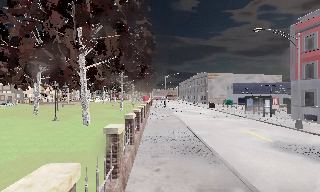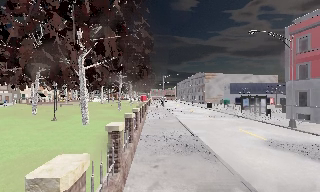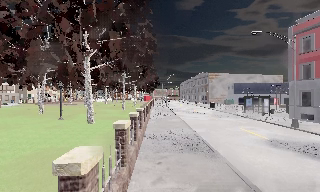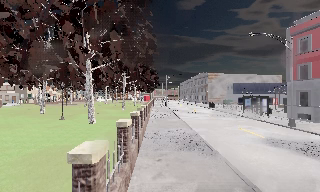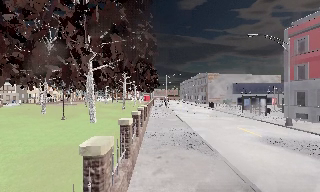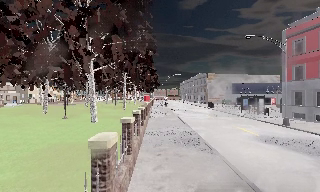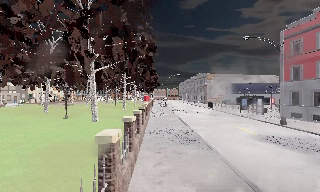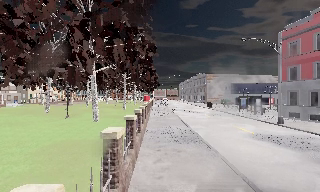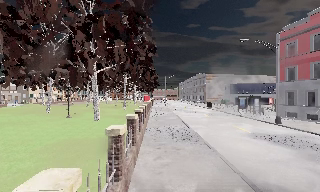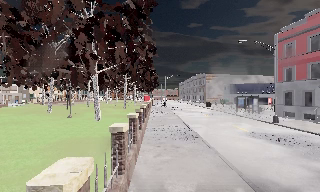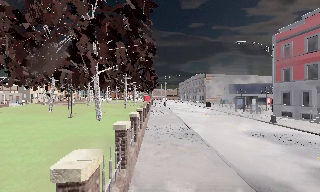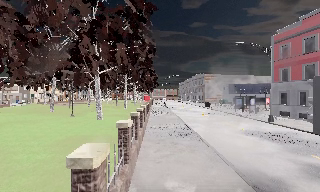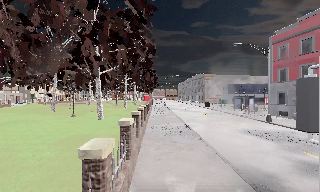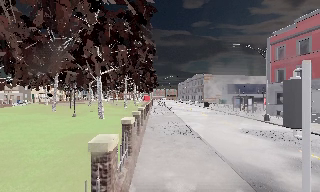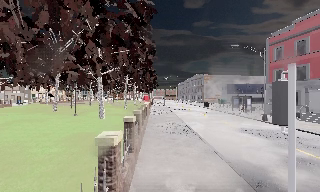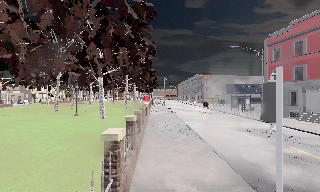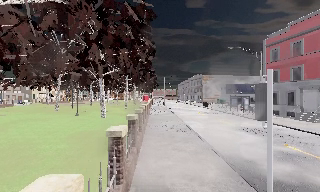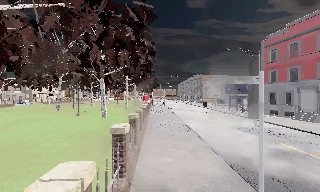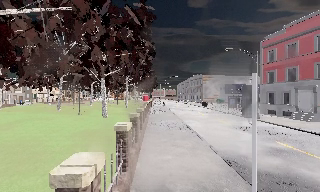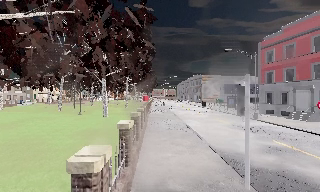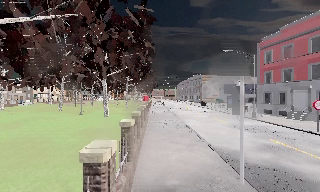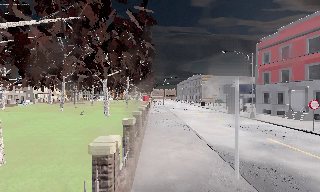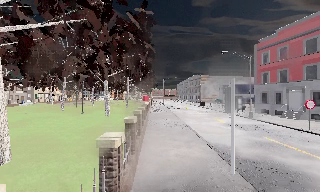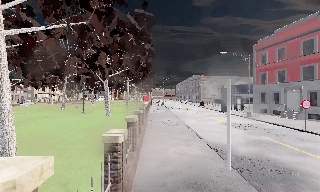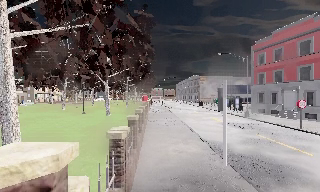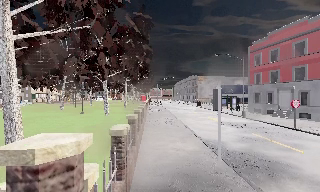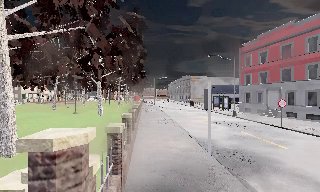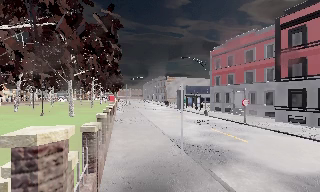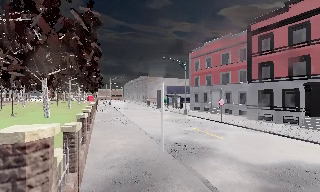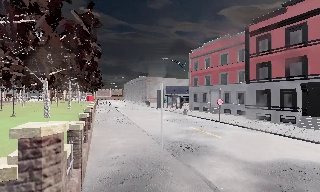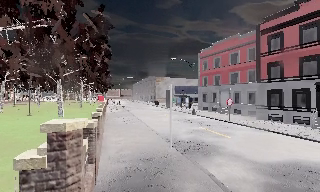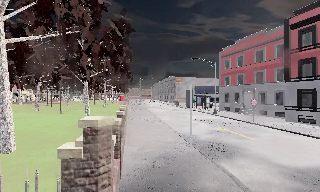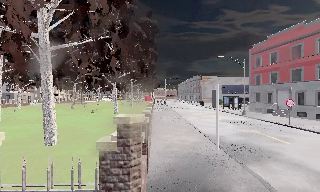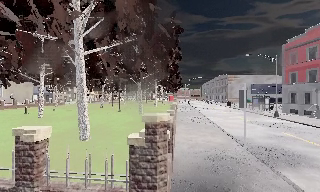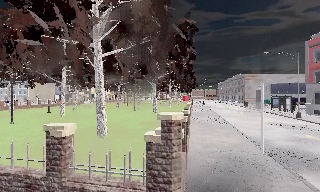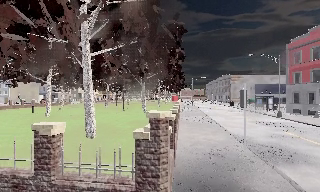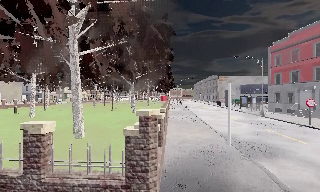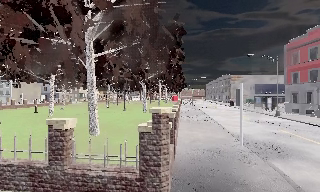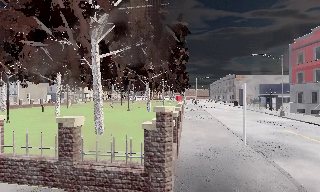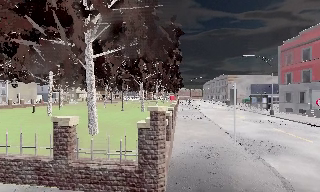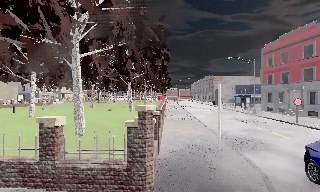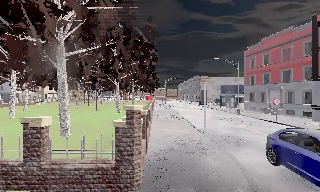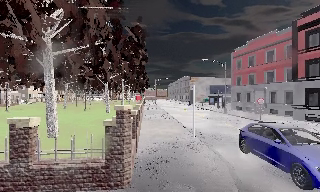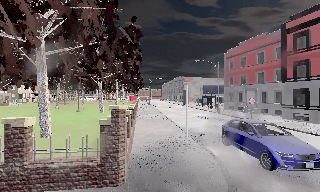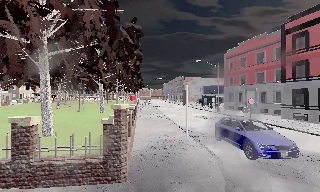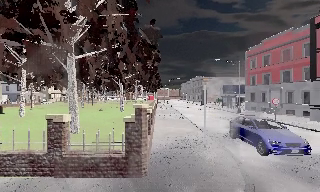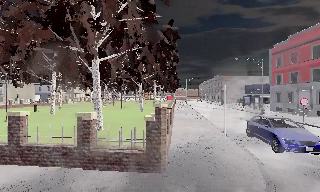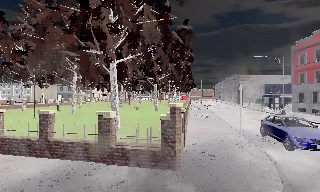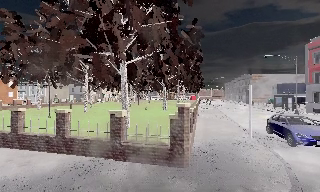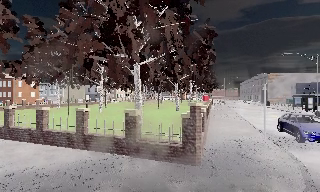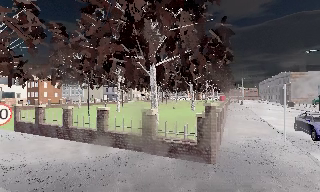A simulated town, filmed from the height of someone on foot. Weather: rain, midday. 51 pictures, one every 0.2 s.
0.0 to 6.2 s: The camera travels backward, about 9 m, so what stands in front gets smaller.
6.2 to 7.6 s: The scene slides to the right, as the camera pans about 20 degrees to its left. It travels backward, about 1.5 m, so what stands in front gets smaller.
7.6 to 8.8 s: The scene slides to the left, as the camera pans about 15 degrees to its right. It travels backward, about 1 m, so what stands in front gets smaller.
8.8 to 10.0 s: The scene slides to the right, as the camera pans about 30 degrees to its left. It travels backward, about 1.5 m.
The film runs backward here.
